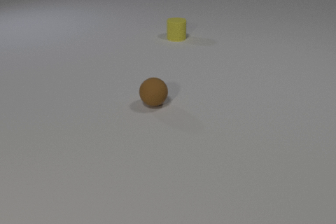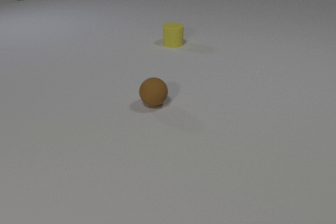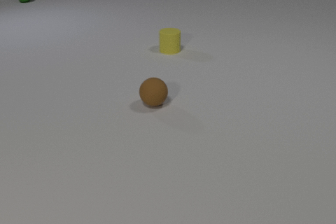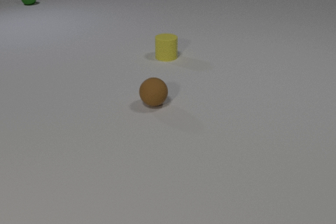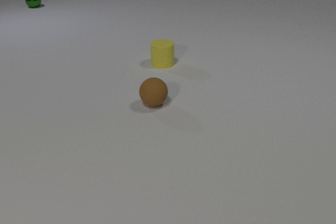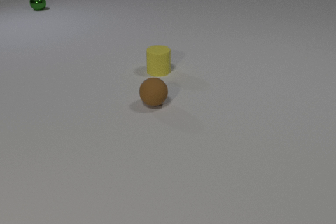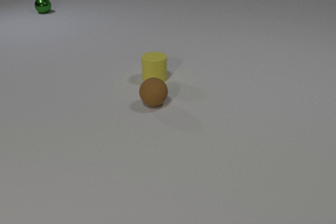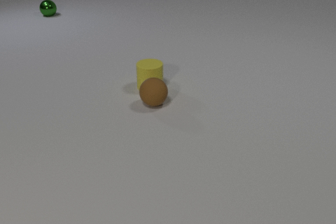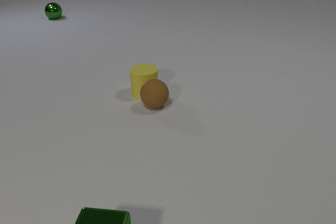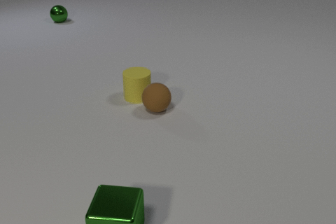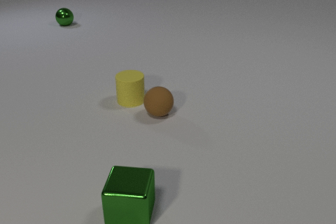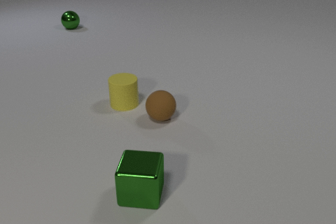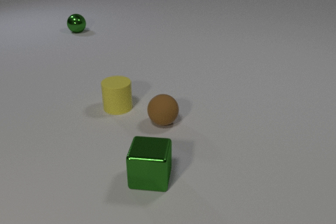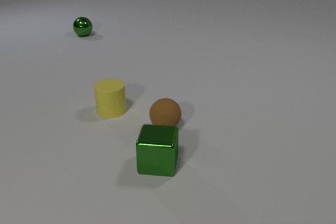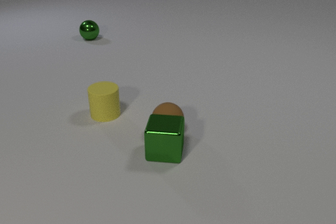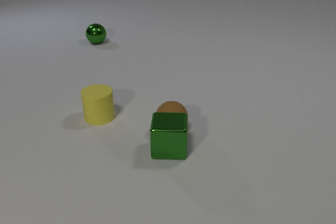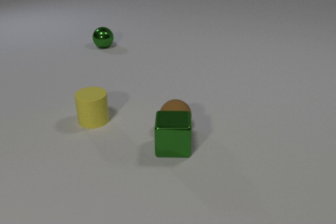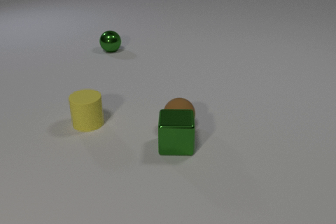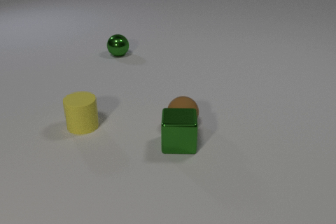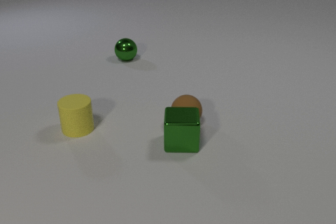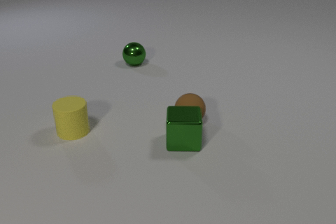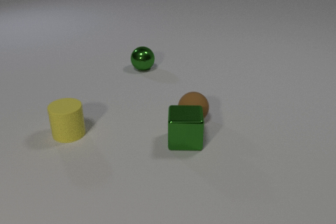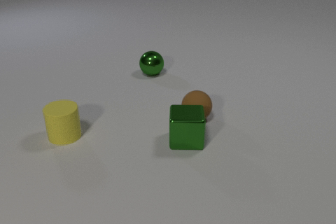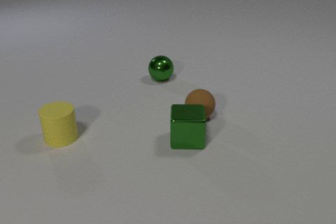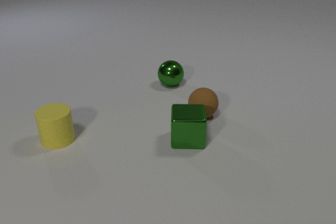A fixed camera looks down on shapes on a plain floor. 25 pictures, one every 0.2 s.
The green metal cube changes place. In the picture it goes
away from the camera.
The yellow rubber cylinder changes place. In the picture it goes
toward the camera.
0.0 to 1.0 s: The yellow rubber cylinder slides toward the camera. The green metal sphere comes in at the top edge, rolls toward the camera.
1.0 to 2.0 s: The yellow rubber cylinder slides toward the camera and to the left. The brown rubber sphere rolls toward the camera. The green metal cube comes in at the bottom edge, slides away from the camera and to the right. The green metal sphere rolls toward the camera. The yellow rubber cylinder and the brown rubber sphere collide.
2.0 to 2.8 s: The yellow rubber cylinder slides to the left and toward the camera. The brown rubber sphere rolls toward the camera. The green metal cube slides away from the camera. The green metal sphere rolls toward the camera and to the right. The brown rubber sphere and the green metal cube collide.
2.8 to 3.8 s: The yellow rubber cylinder slides to the left and toward the camera. The brown rubber sphere rolls to the right and away from the camera. The green metal cube slides to the right and away from the camera. The green metal sphere rolls toward the camera and to the right.
3.8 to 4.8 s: The yellow rubber cylinder slides to the left and toward the camera. The brown rubber sphere rolls away from the camera and to the right. The green metal sphere rolls toward the camera and to the right.
What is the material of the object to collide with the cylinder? rubber.
How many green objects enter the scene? 2.
How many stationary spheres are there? 0.
